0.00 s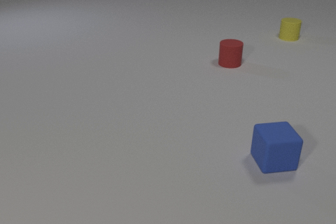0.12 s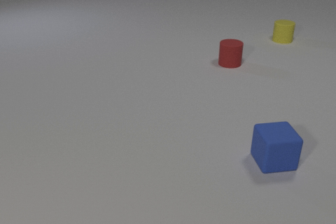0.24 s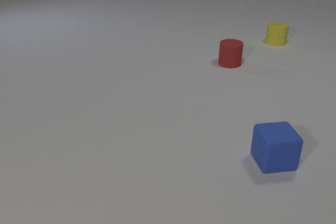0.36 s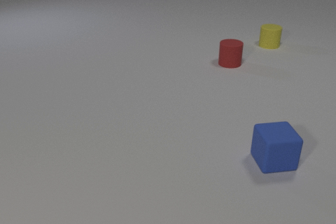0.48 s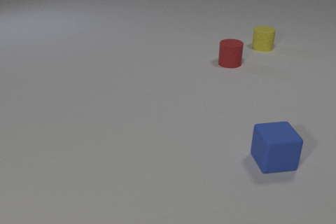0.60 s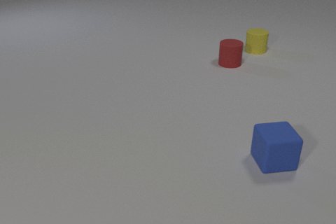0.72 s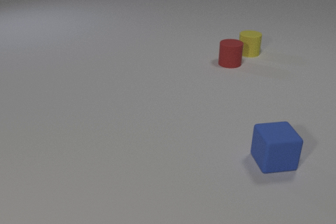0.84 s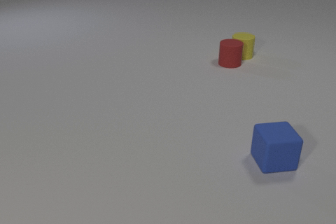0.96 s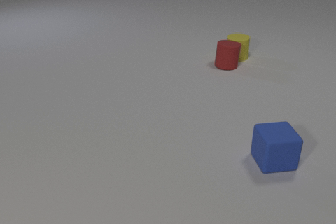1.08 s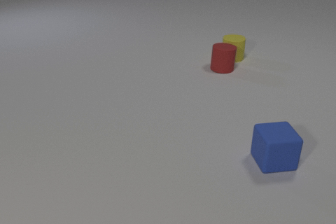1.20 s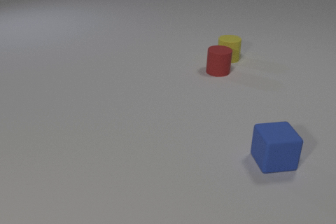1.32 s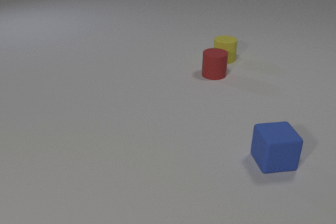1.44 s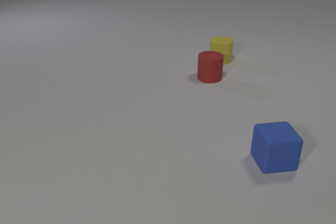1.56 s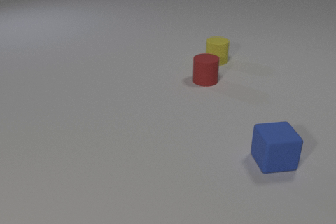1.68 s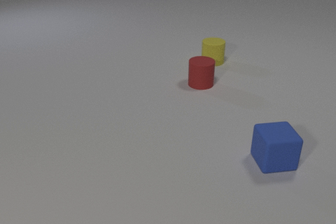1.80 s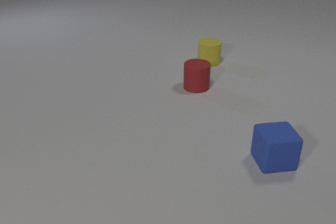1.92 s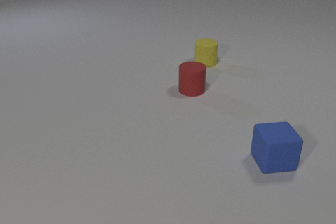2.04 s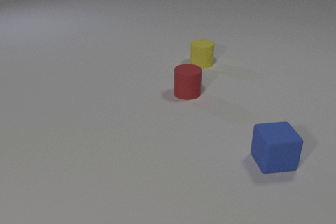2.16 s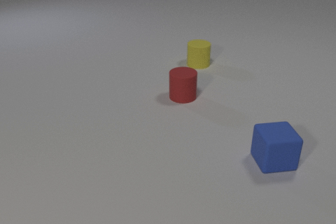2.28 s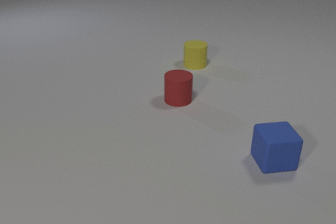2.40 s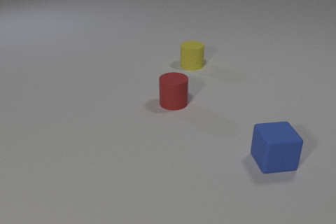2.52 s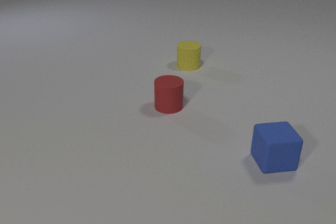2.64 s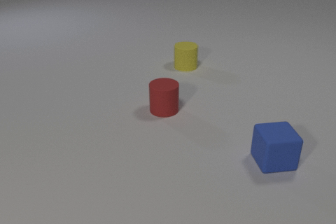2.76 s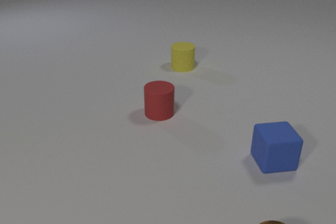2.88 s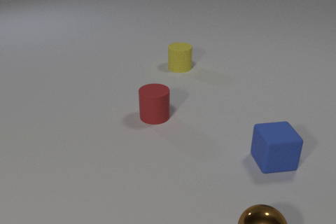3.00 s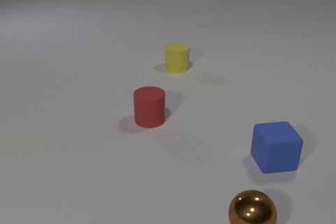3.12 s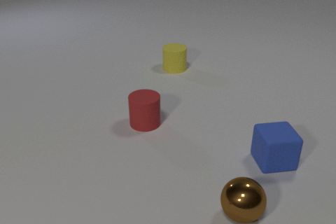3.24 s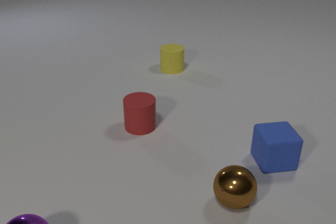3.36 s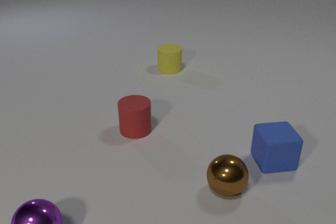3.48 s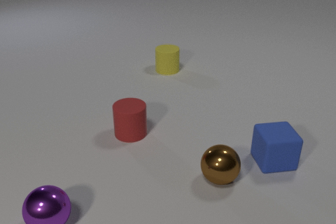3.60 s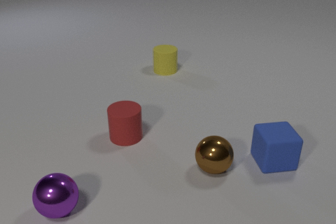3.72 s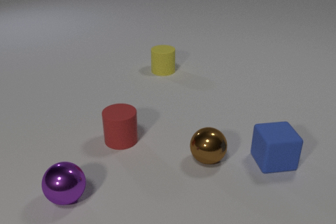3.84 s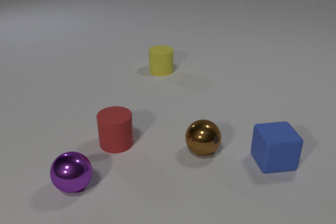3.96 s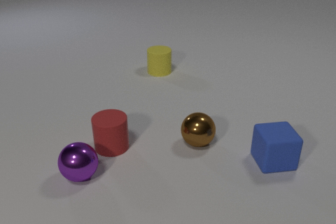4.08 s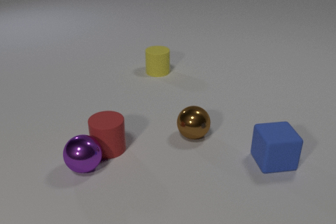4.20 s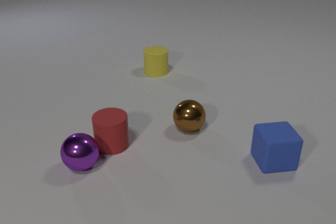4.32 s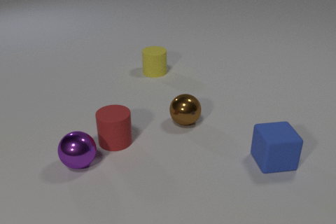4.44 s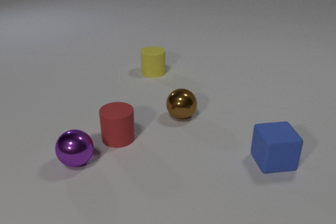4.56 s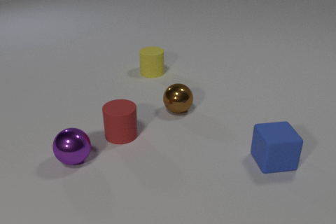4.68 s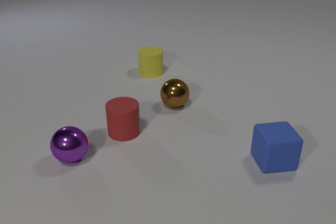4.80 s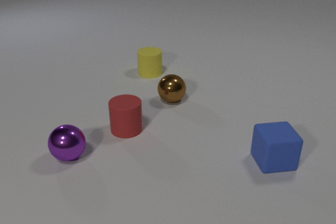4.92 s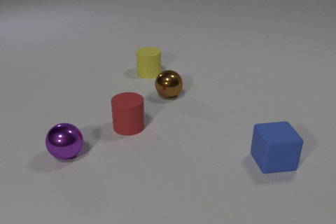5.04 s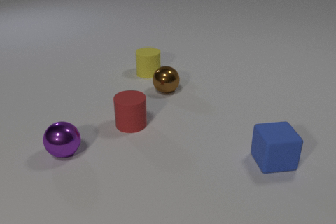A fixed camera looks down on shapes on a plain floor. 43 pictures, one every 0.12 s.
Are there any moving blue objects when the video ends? no.
Are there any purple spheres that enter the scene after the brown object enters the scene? yes.
How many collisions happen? 2.
0.00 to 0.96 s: The yellow rubber cylinder slides toward the camera and to the left. The red rubber cylinder slides toward the camera. The yellow rubber cylinder and the red rubber cylinder collide.
0.96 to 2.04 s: The yellow rubber cylinder slides to the left and toward the camera. The red rubber cylinder slides toward the camera and to the left.
2.04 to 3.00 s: The yellow rubber cylinder slides to the left and toward the camera. The red rubber cylinder slides toward the camera and to the left. The brown metal sphere comes in at the bottom edge, rolls away from the camera and to the left.
3.00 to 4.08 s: The yellow rubber cylinder slides to the left and toward the camera. The red rubber cylinder slides toward the camera and to the left. The brown metal sphere rolls away from the camera and to the left. The purple metal sphere comes in at the bottom edge, rolls away from the camera and to the right. The red rubber cylinder and the purple metal sphere collide.
4.08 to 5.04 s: The yellow rubber cylinder slides to the left. The red rubber cylinder slides away from the camera and to the right. The brown metal sphere rolls away from the camera. The purple metal sphere rolls away from the camera and to the left.
